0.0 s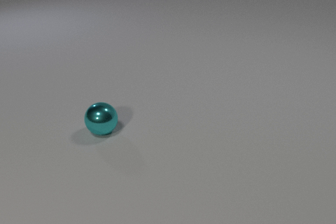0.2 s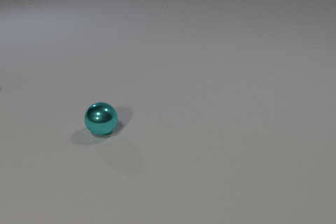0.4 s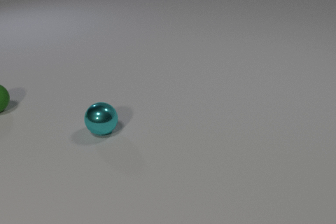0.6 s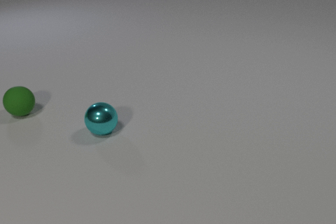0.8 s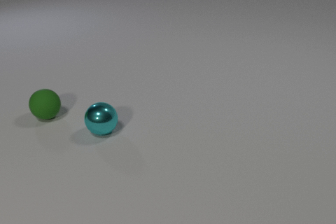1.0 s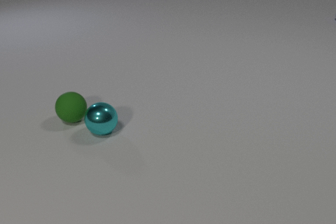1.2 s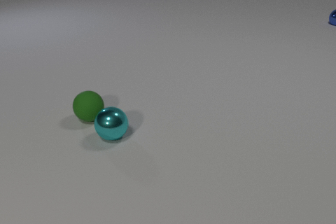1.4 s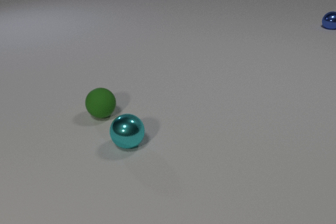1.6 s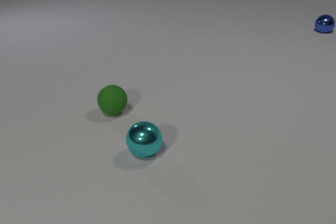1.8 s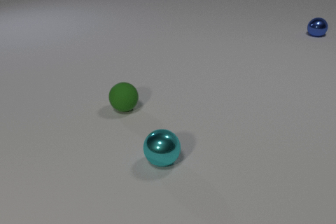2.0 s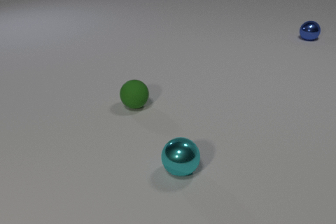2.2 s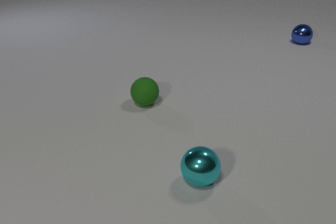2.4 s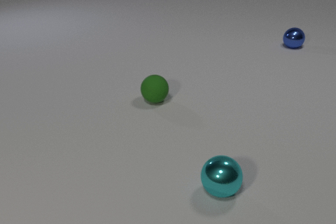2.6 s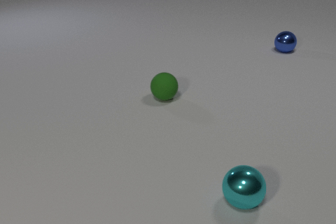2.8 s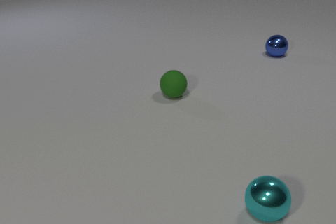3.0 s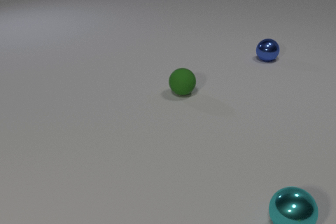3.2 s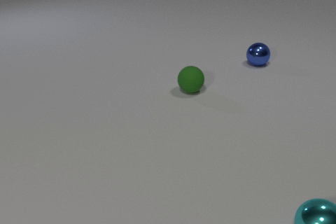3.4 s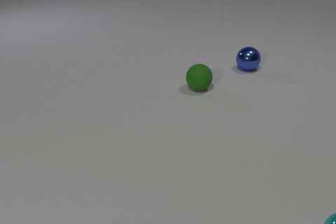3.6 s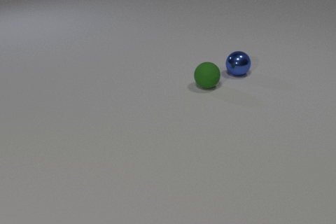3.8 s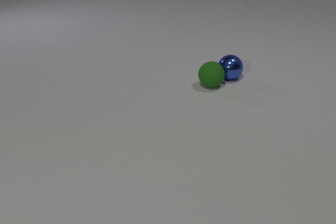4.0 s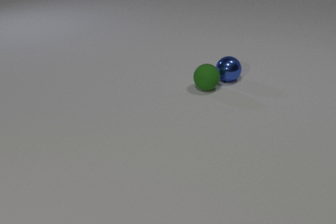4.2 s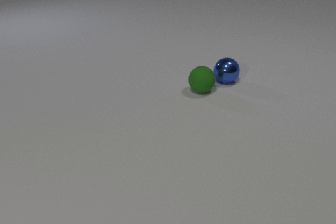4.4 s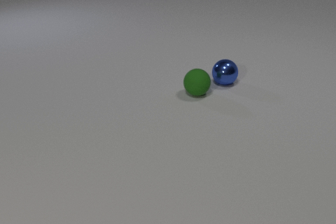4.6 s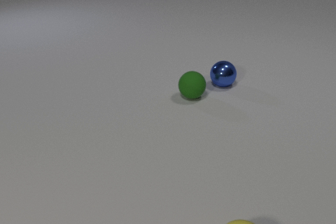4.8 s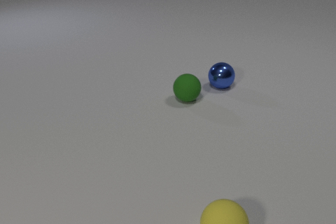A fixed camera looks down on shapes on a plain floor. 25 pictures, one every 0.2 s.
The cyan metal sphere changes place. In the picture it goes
to the right.
The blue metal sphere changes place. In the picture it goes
toward the camera.
0.0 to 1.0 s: The green rubber sphere comes in at the left edge, rolls to the right and toward the camera.
1.0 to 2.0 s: The green rubber sphere rolls to the right. The cyan metal sphere rolls to the right and toward the camera. The blue metal sphere rolls toward the camera and to the left. The green rubber sphere and the cyan metal sphere collide.
2.0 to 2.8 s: The green rubber sphere rolls to the right and away from the camera. The cyan metal sphere rolls to the right and toward the camera. The blue metal sphere rolls toward the camera and to the left.
2.8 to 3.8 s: The green rubber sphere rolls to the right and away from the camera. The cyan metal sphere rolls to the right, leaves at the bottom edge. The blue metal sphere rolls toward the camera and to the left. The green rubber sphere and the blue metal sphere collide.
3.8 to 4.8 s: The green rubber sphere rolls toward the camera and to the left. The blue metal sphere rolls toward the camera. The yellow rubber sphere comes in at the bottom edge, rolls away from the camera and to the left.
Are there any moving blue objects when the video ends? yes.
How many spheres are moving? 4.
What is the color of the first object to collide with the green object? cyan.
